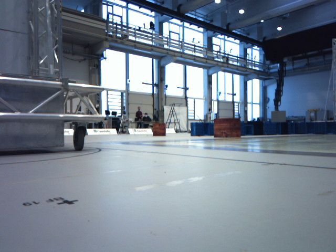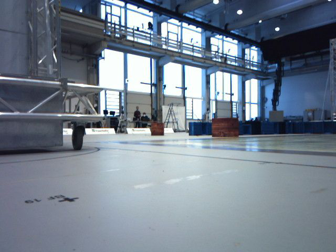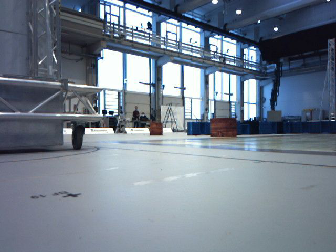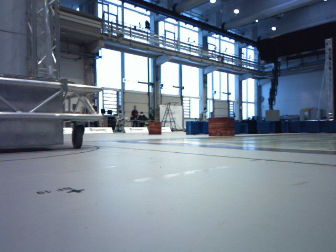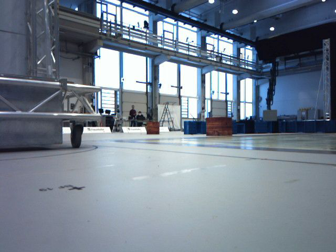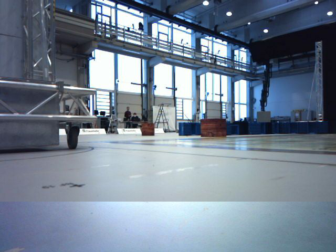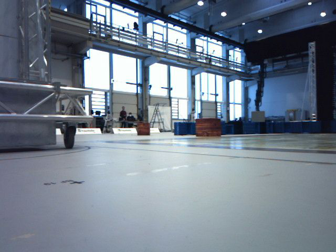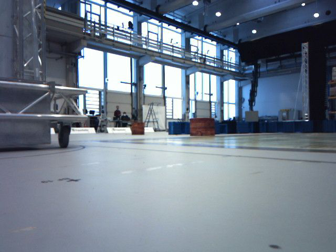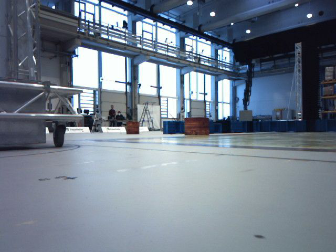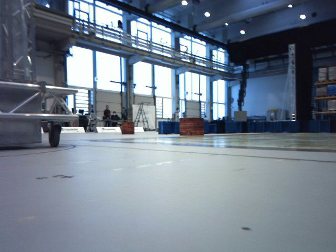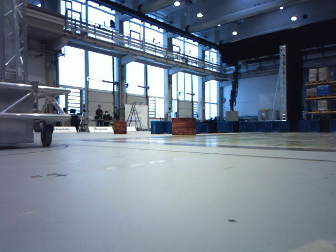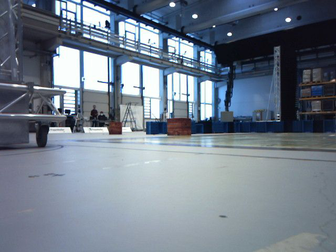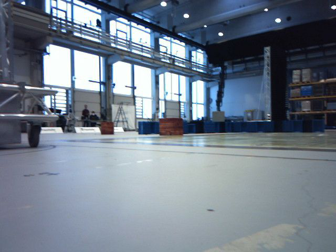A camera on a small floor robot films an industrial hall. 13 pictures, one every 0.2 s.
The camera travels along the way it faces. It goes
backward.
0.0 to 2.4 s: The camera pans to its right, which is clockwise from overhead, by about 10 degrees. It travels backward, about 0.5 m, so what stands in front gets smaller.
The film runs backward here.
